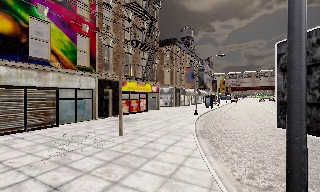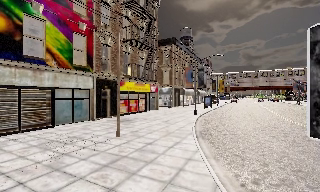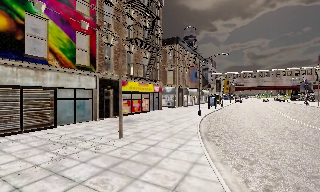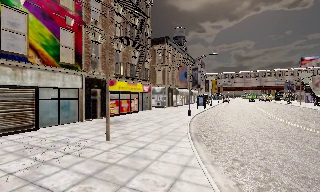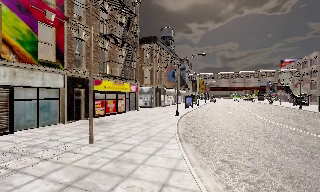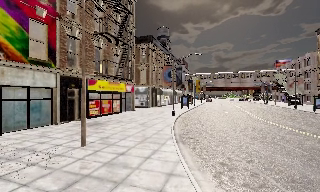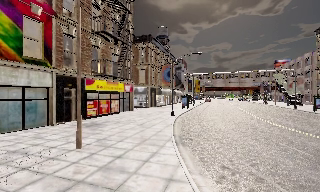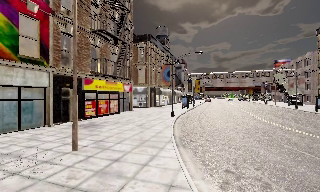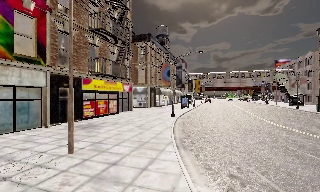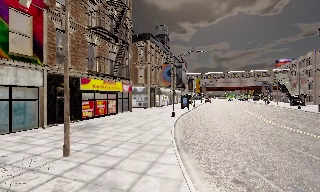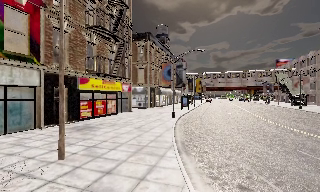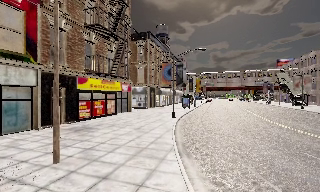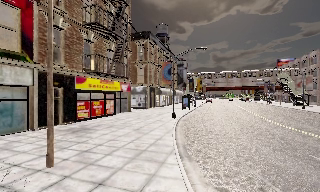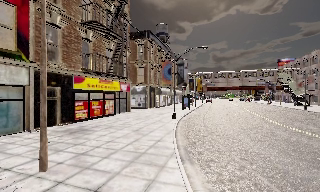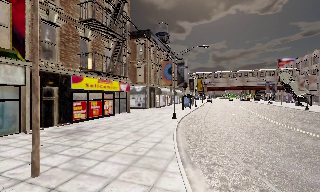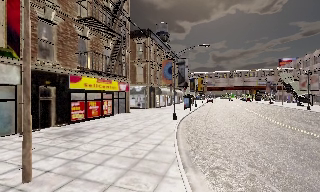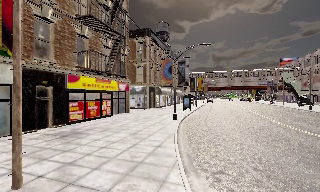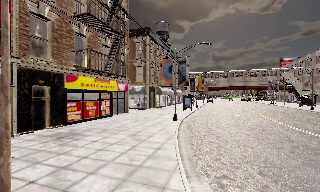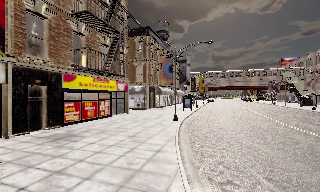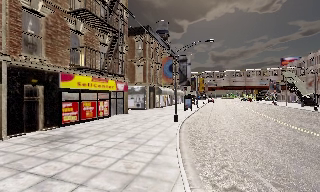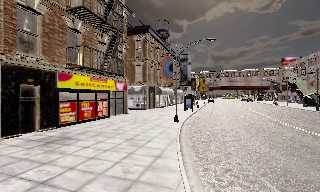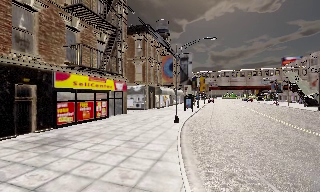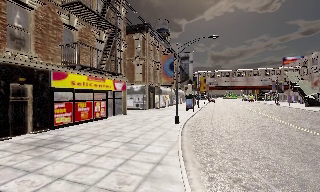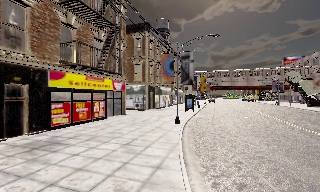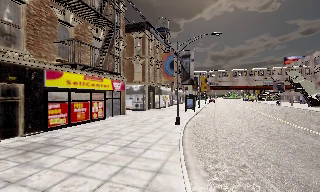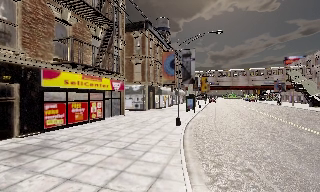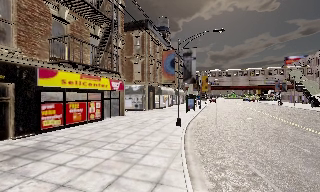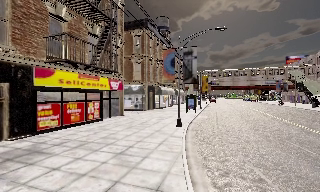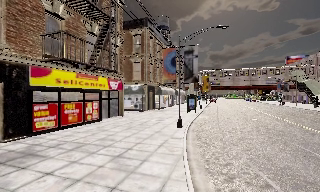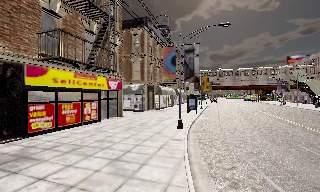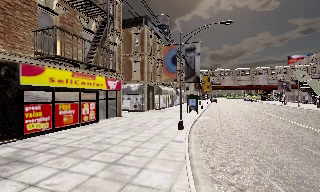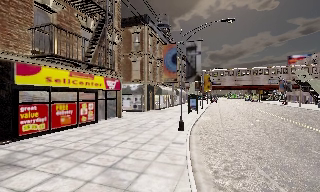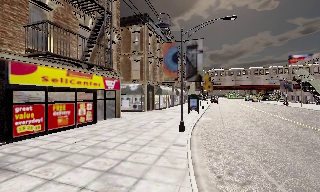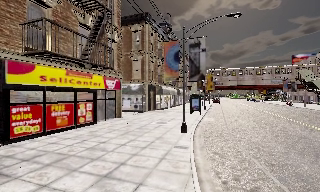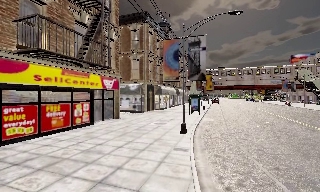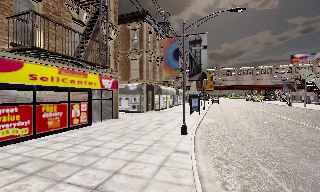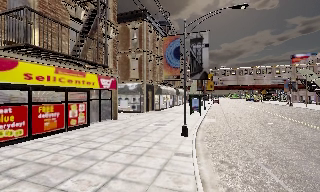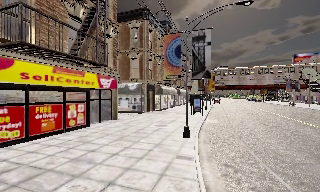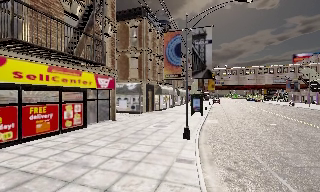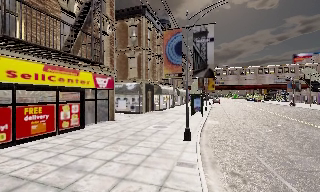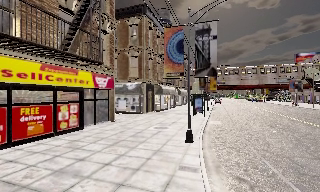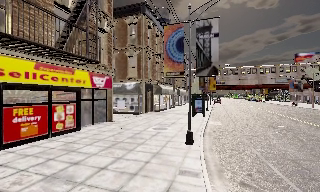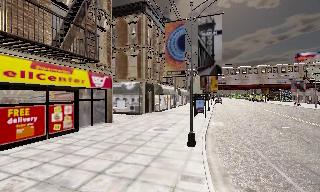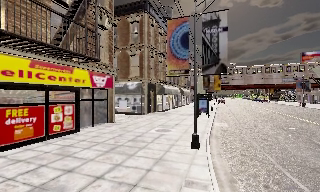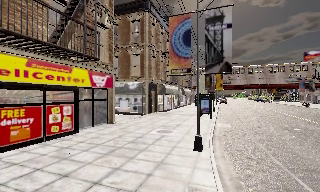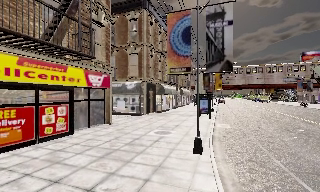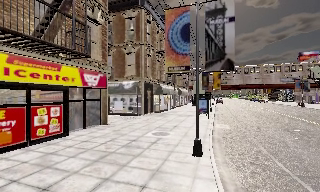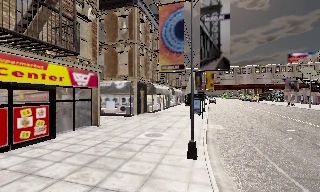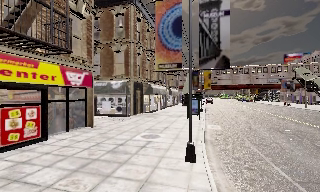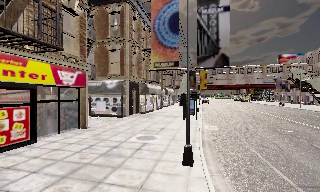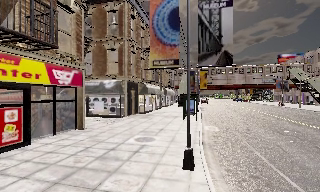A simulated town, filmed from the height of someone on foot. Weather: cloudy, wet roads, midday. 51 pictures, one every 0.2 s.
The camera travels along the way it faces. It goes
forward.
0.0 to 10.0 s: The camera pans to its right, which is clockwise from overhead, by about 15 degrees. It travels forward, about 17 m, so what stands in front looms larger.
The film runs forward here.
